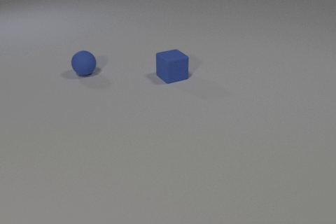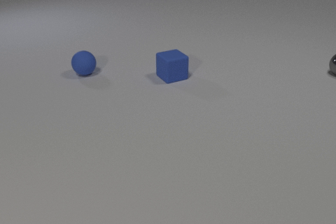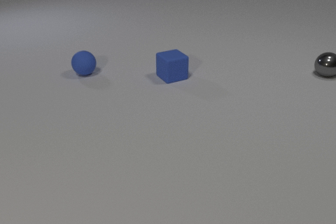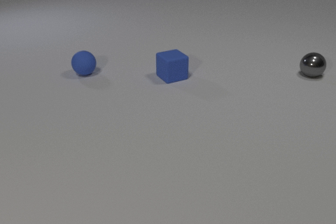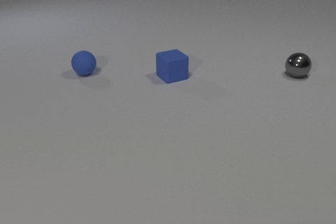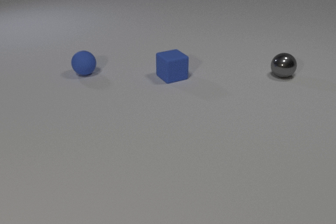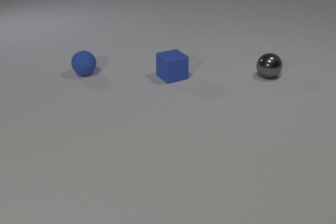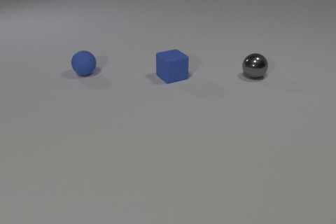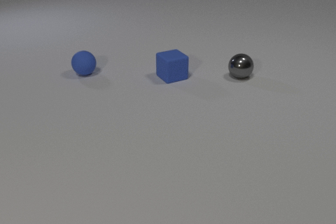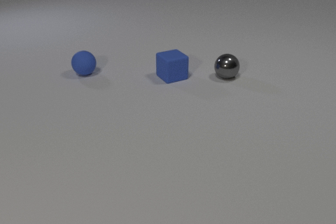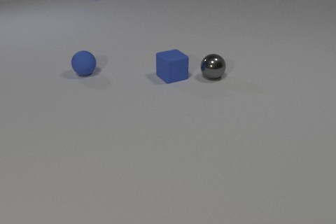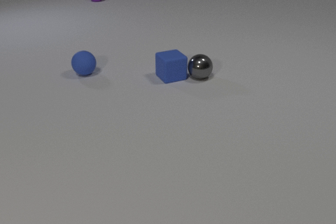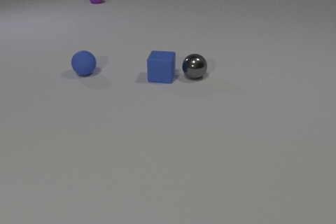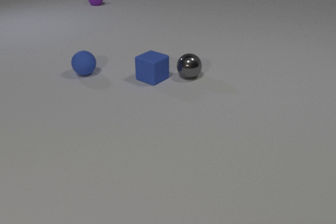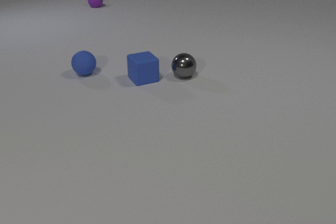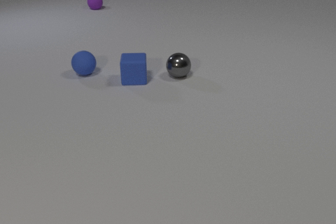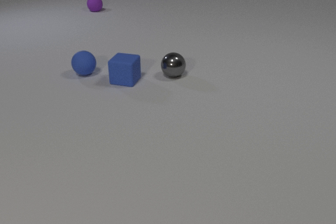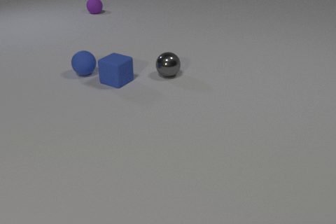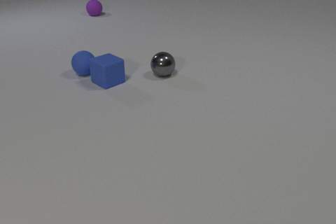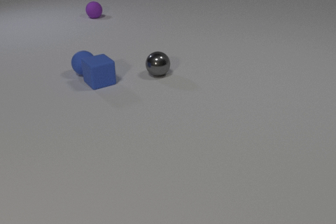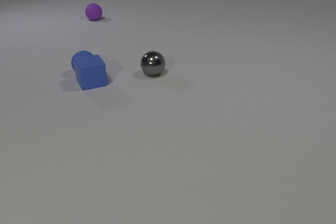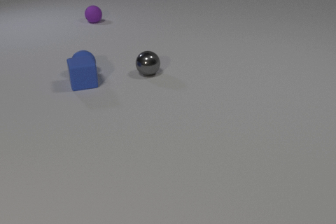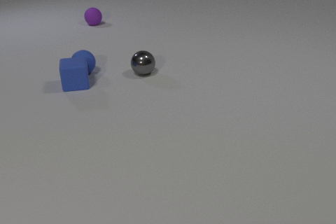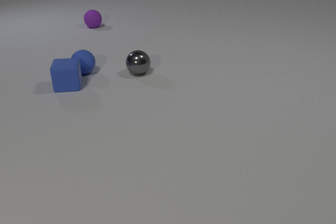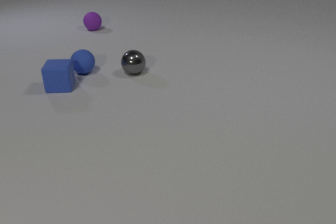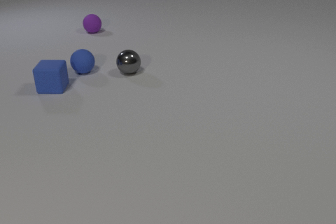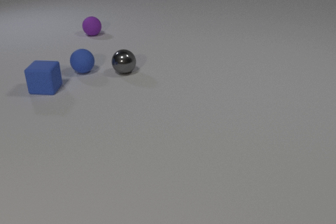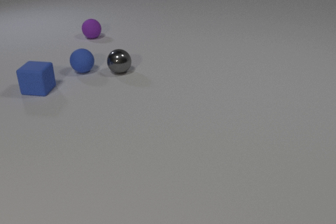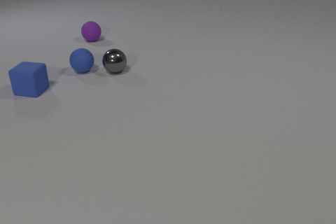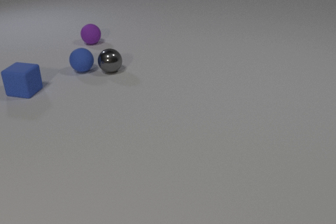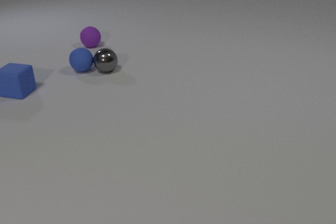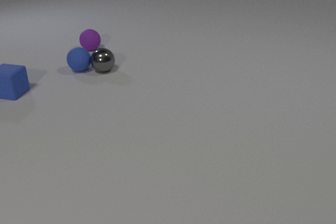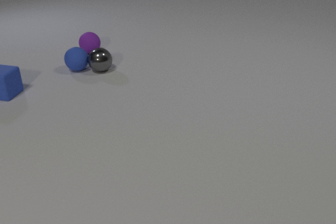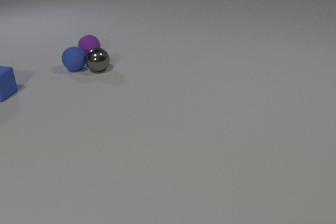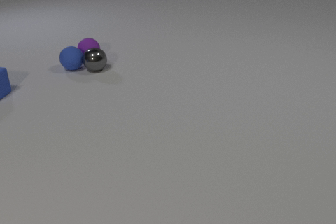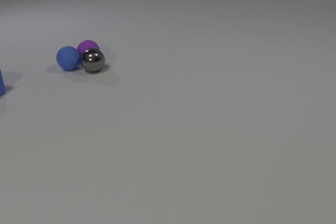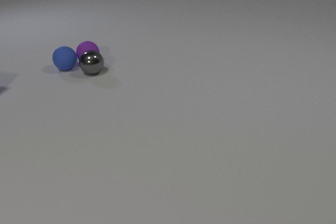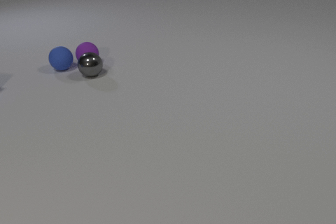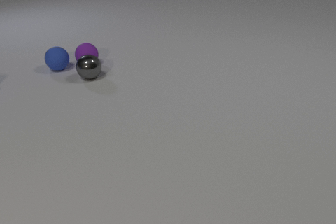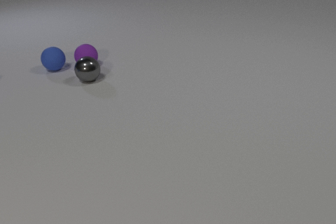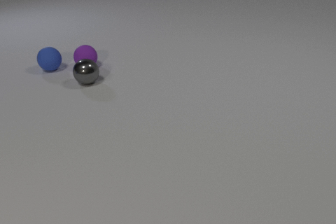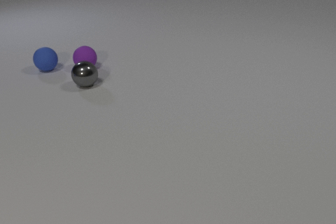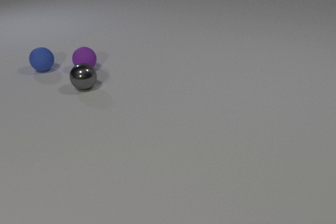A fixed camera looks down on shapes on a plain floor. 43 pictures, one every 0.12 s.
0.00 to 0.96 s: The gray metal sphere comes in at the right edge, rolls to the left.
0.96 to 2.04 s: The gray metal sphere rolls to the left. The blue rubber cube slides to the left, spins so that its near face slides to the left, clockwise seen from above. The purple rubber sphere comes in at the top edge, rolls toward the camera. The gray metal sphere and the blue rubber cube collide.
2.04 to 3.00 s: The gray metal sphere rolls to the left. The blue rubber cube slides to the left, spins clockwise seen from above by about 60 degrees, its near face sliding to the left. The purple rubber sphere rolls toward the camera. The blue rubber cube and the blue rubber sphere collide.
3.00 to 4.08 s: The gray metal sphere rolls to the left. The blue rubber cube slides to the left. The blue rubber sphere rolls away from the camera and to the left. The purple rubber sphere rolls toward the camera. The gray metal sphere and the blue rubber sphere collide.
4.08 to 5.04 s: The gray metal sphere rolls toward the camera. The blue rubber cube slides to the left, leaves at the left edge. The blue rubber sphere rolls to the left. The purple rubber sphere rolls toward the camera. The gray metal sphere and the purple rubber sphere collide. The blue rubber sphere and the purple rubber sphere collide.
How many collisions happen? 5.
Are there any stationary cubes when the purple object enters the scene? yes.
How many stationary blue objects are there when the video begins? 2.
